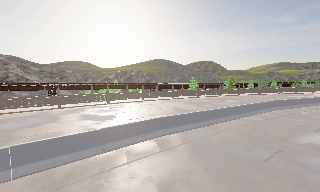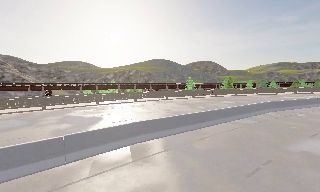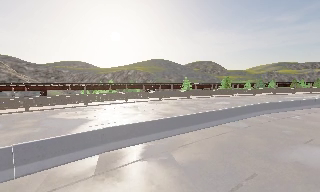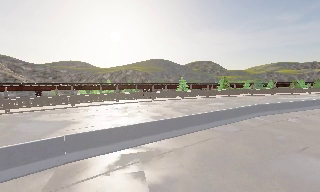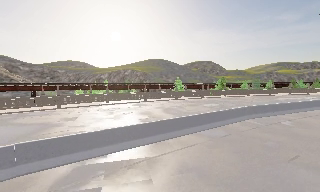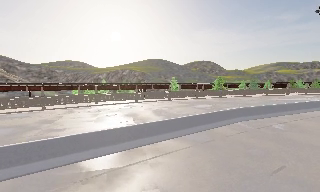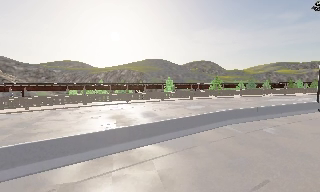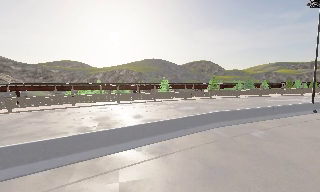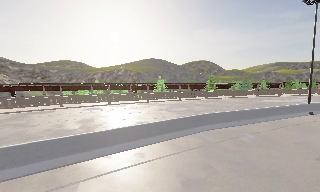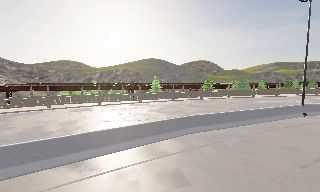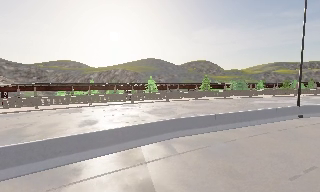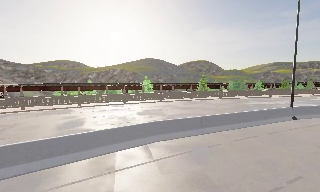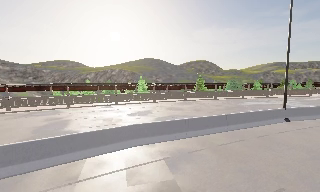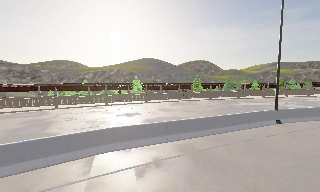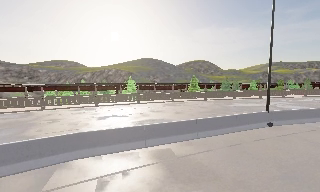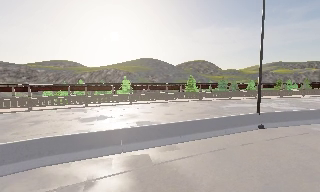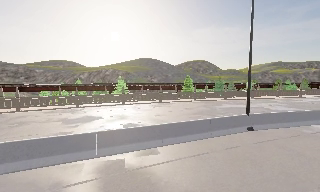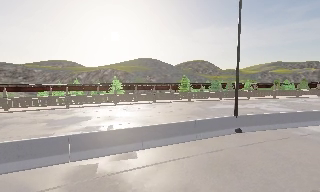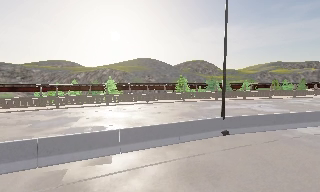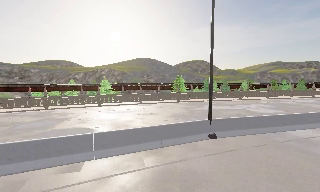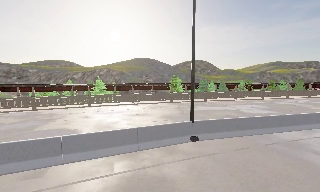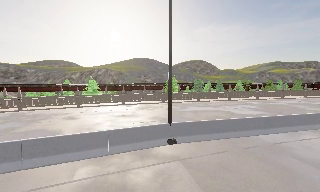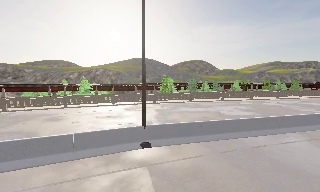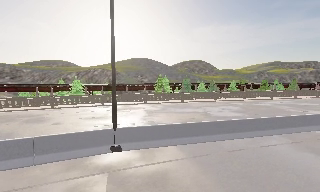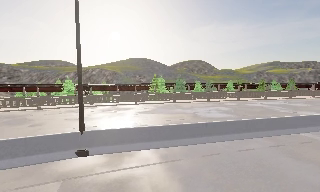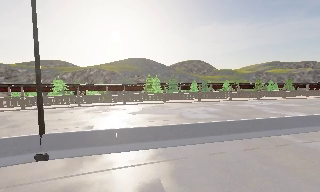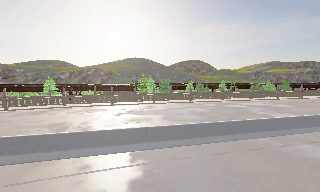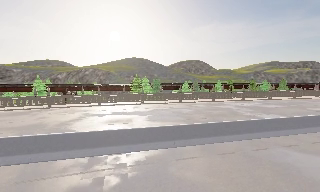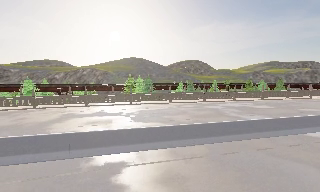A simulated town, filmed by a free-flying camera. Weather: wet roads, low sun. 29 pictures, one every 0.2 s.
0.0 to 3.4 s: The camera travels to its right and forward, about 25 m, so close, fixed things drift to the left.
3.4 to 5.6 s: The camera travels to its right, about 16 m, so close, fixed things drift to the left.
The film runs forward here.
